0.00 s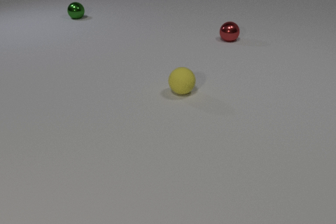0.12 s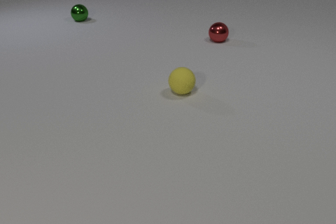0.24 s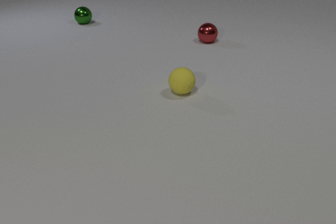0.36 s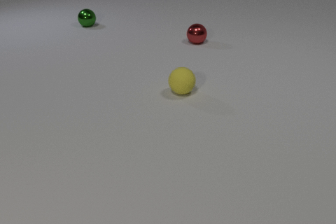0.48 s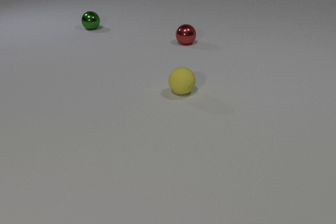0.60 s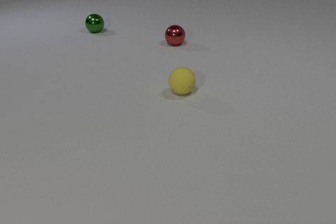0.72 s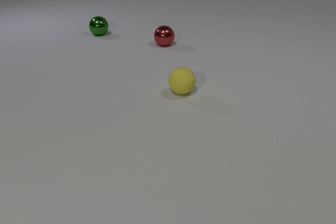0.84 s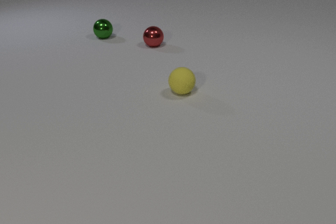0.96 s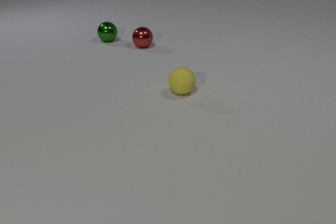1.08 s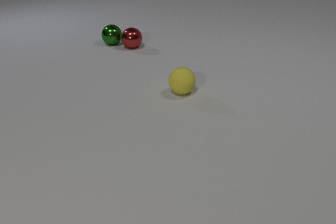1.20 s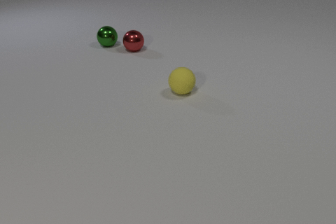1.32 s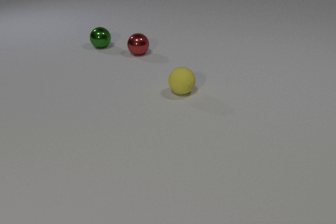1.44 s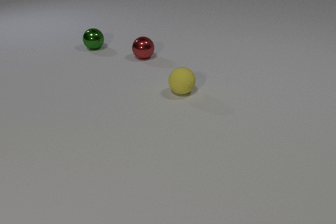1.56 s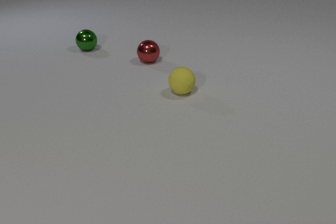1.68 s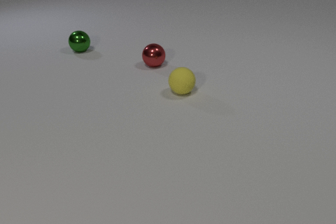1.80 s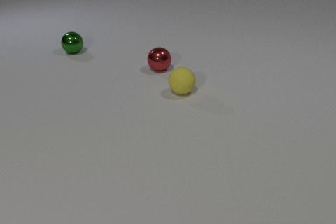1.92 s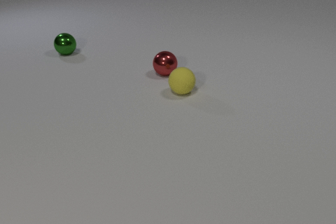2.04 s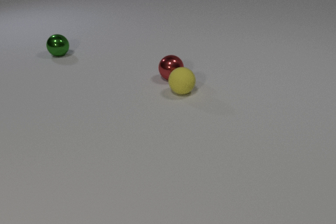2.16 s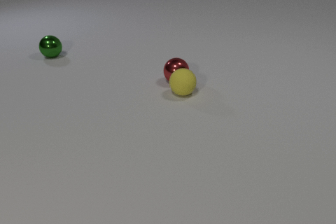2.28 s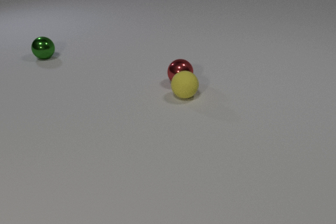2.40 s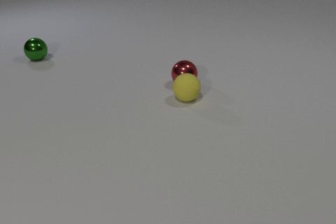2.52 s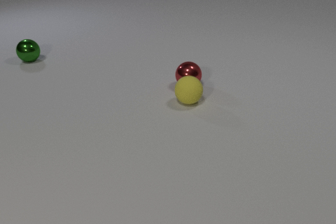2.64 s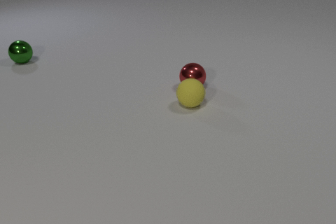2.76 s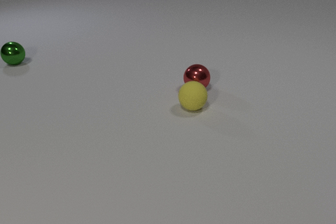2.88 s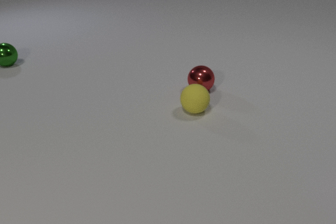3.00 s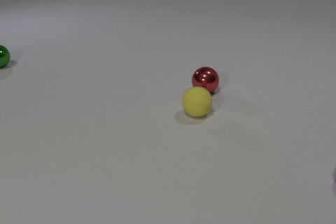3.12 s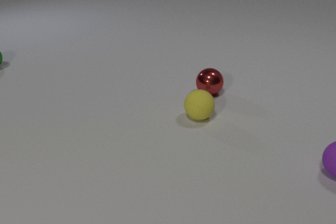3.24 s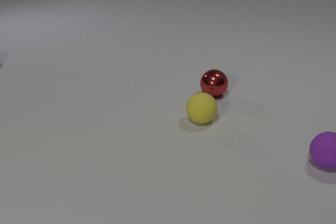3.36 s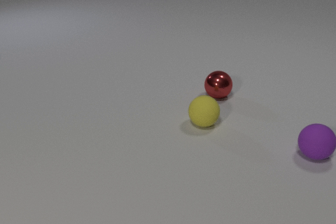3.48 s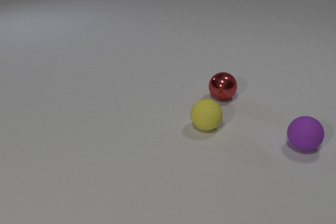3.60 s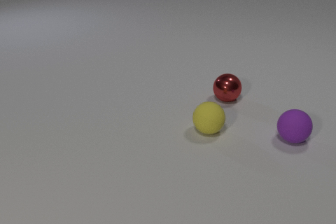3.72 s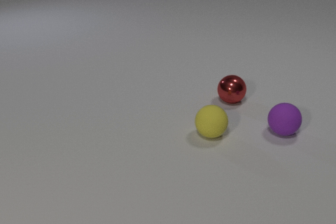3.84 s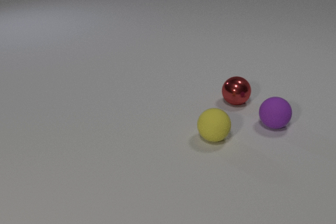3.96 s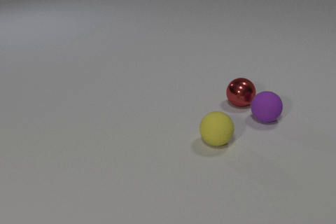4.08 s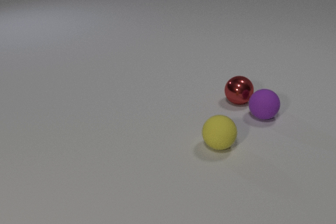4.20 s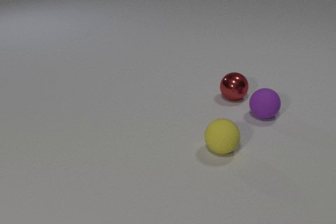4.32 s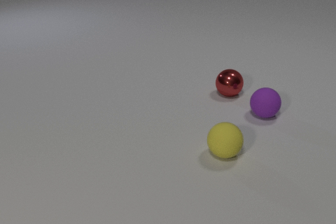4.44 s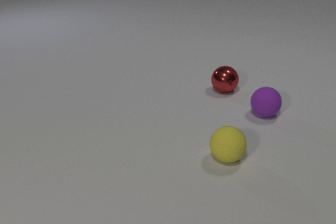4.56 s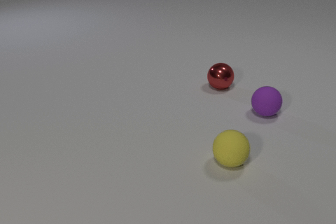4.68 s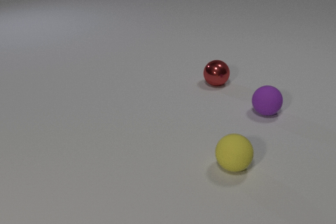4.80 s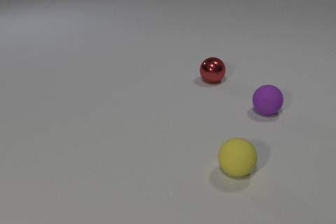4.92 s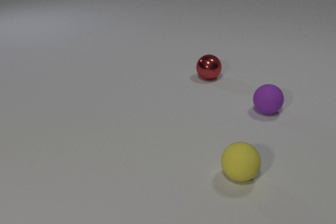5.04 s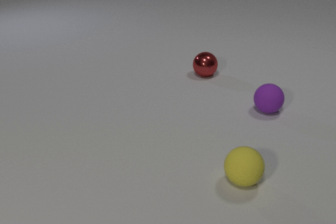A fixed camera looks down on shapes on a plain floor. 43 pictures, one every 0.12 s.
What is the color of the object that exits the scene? green.
What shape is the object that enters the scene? sphere.
What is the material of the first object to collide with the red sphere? metal.
0.00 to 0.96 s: The red metal sphere rolls to the left. The green metal sphere rolls toward the camera.
0.96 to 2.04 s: The red metal sphere rolls toward the camera. The green metal sphere rolls to the left and toward the camera. The red metal sphere and the green metal sphere collide.
2.04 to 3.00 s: The red metal sphere rolls to the right and toward the camera. The green metal sphere rolls to the left. The yellow rubber sphere rolls toward the camera. The red metal sphere and the yellow rubber sphere collide.
3.00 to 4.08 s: The red metal sphere rolls to the right and toward the camera. The green metal sphere rolls to the left, leaves at the left edge. The yellow rubber sphere rolls toward the camera and to the right. The purple rubber sphere rolls away from the camera and to the left. The red metal sphere and the purple rubber sphere collide.
4.08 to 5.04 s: The red metal sphere rolls away from the camera and to the left. The yellow rubber sphere rolls toward the camera and to the right. The purple rubber sphere rolls away from the camera.
